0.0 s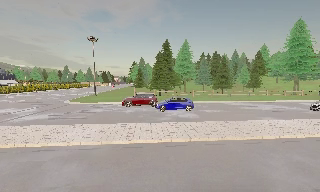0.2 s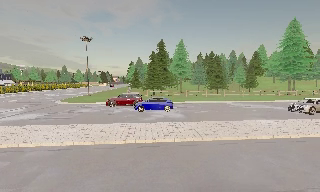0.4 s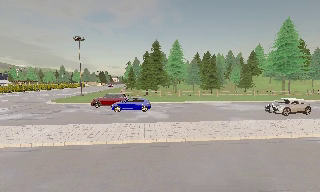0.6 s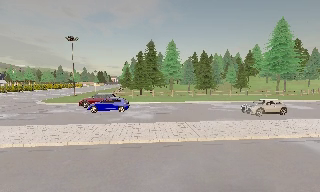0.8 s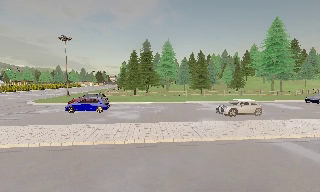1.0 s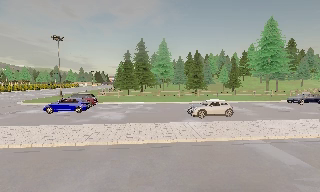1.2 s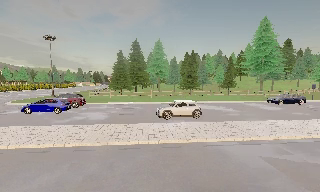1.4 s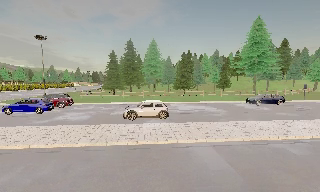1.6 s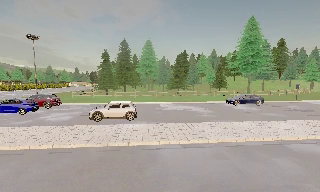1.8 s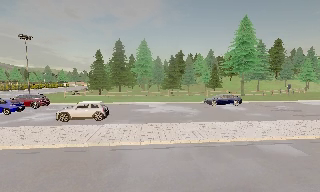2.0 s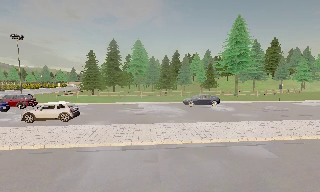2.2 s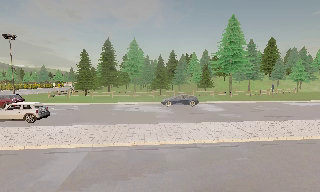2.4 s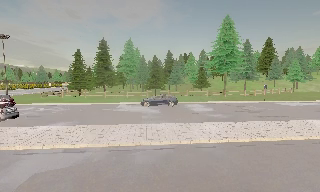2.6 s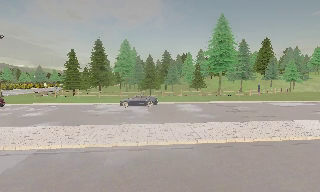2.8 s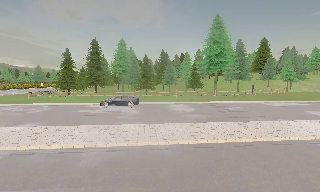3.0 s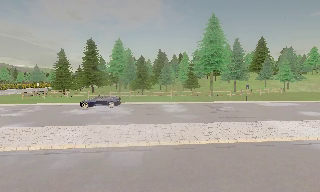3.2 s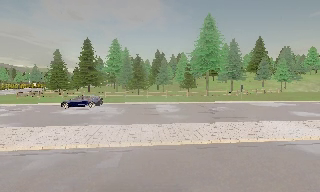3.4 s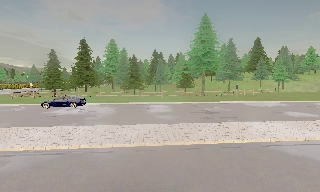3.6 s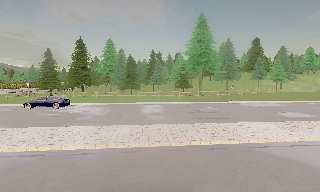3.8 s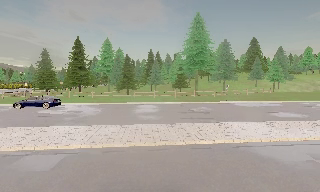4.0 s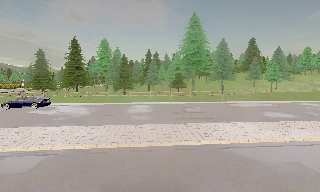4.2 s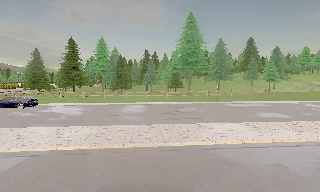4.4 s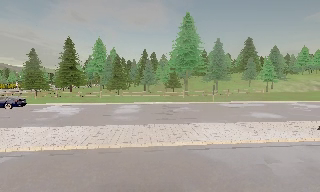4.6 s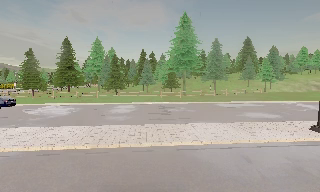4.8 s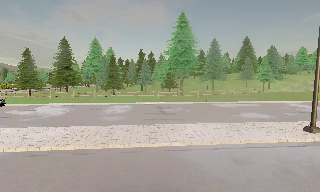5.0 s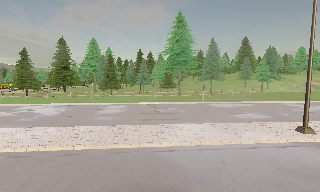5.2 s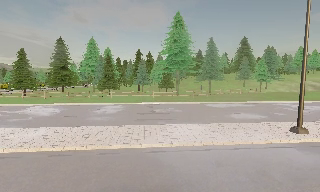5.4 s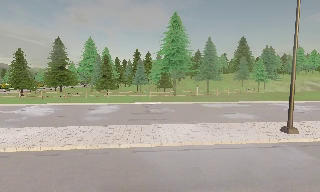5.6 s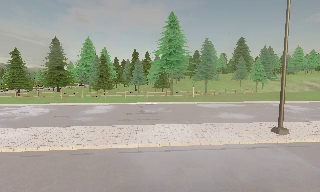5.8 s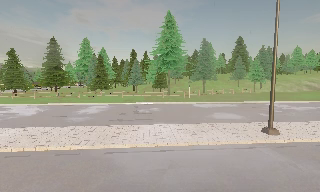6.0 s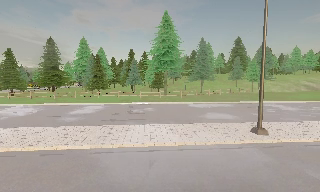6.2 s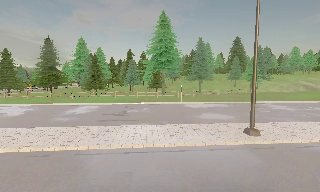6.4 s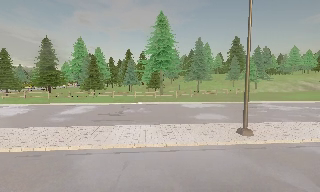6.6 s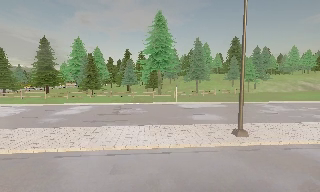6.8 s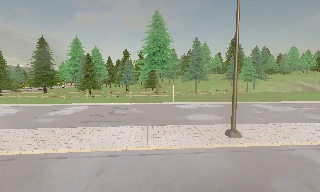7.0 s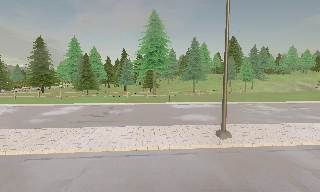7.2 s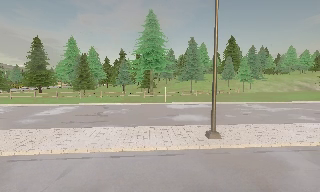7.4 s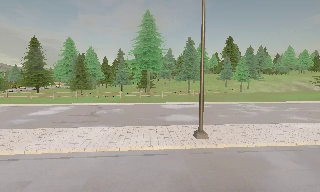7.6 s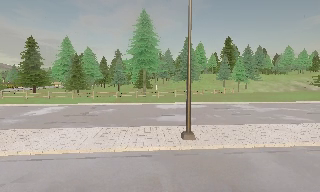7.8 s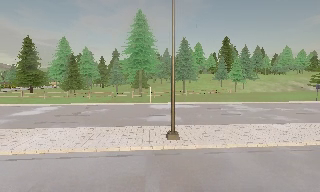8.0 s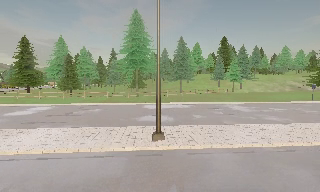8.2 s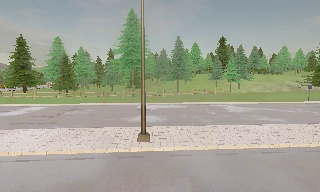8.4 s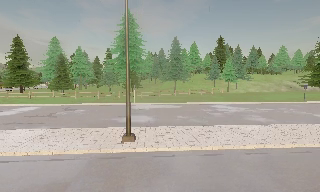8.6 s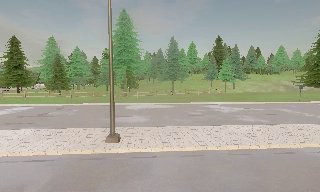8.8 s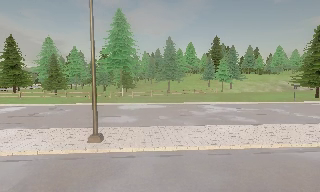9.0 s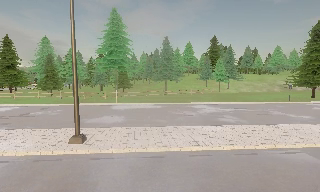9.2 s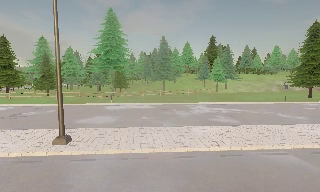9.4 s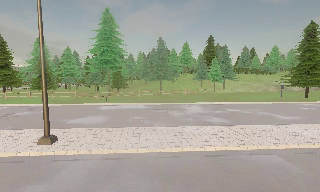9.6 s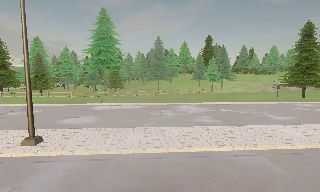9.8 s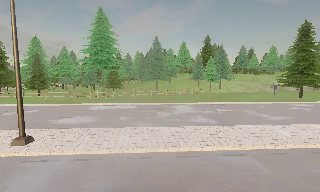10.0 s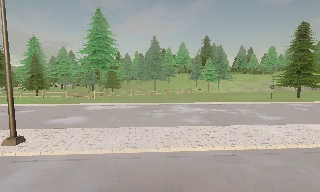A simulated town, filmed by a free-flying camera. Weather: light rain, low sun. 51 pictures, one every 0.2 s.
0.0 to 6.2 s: The camera travels to its right, about 30 m, so close, fixed things drift to the left. It loses speed.
6.2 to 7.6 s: The camera travels to its right, about 4 m, so close, fixed things drift to the left. It gains speed.
7.6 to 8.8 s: The camera travels to its right, about 4.5 m, so close, fixed things drift to the left.
8.8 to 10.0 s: The camera travels to its right, about 4 m, so close, fixed things drift to the left. It loses speed.
The film runs forward here.
